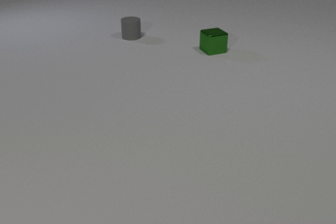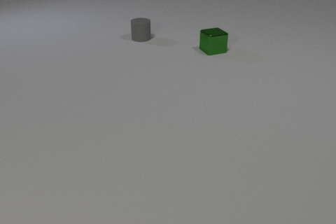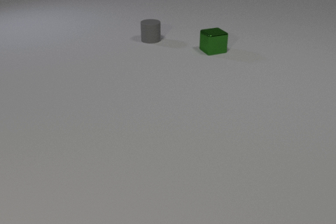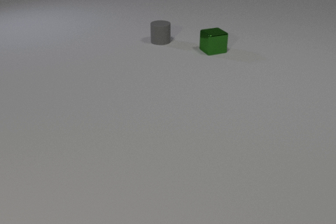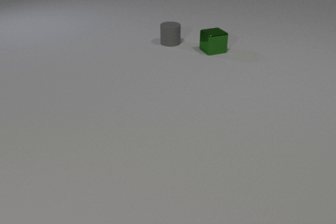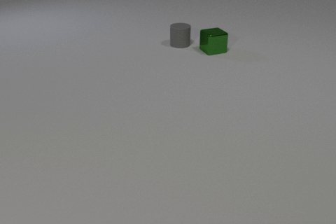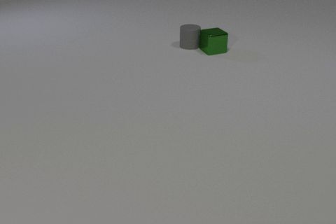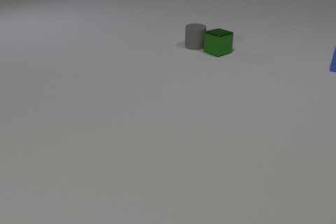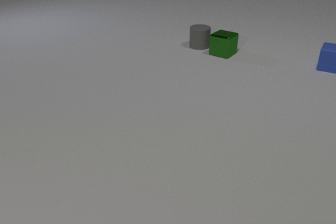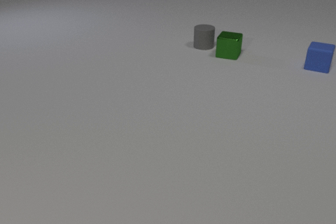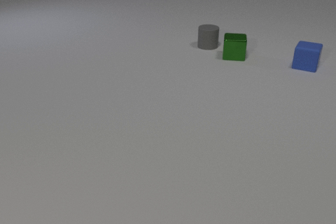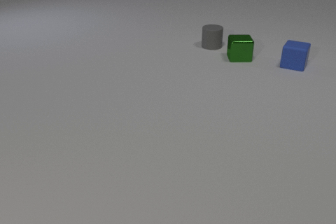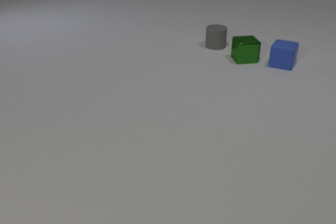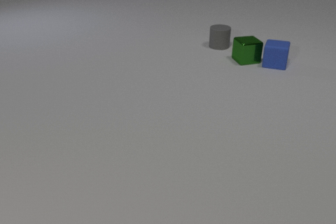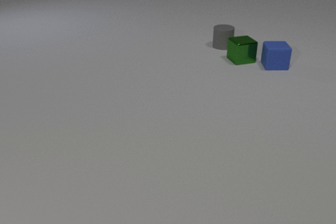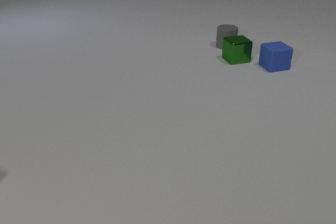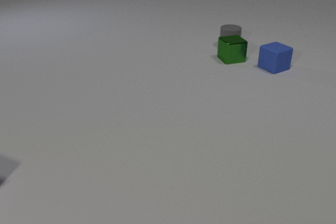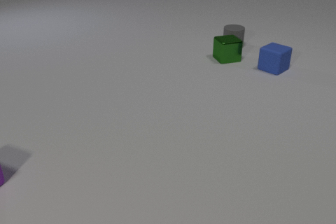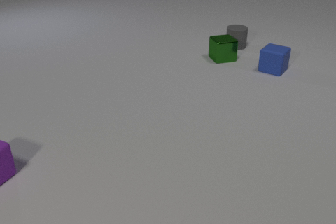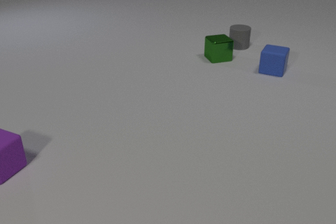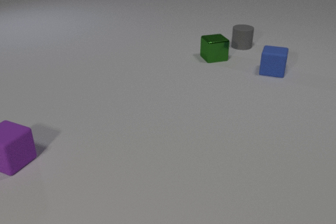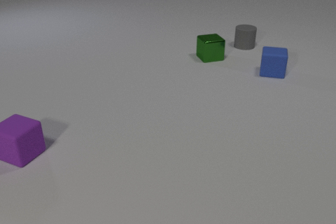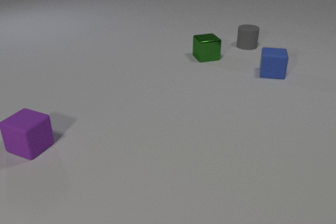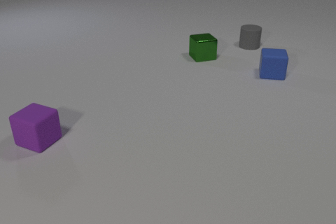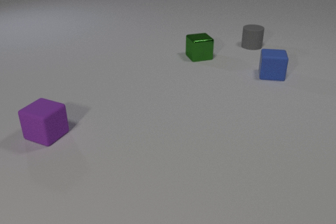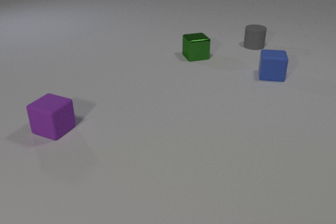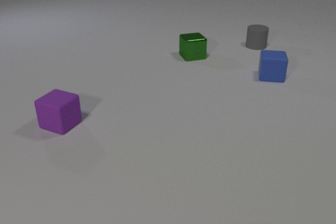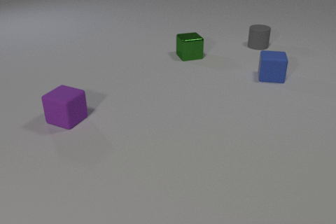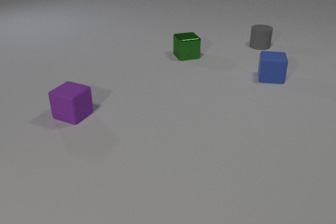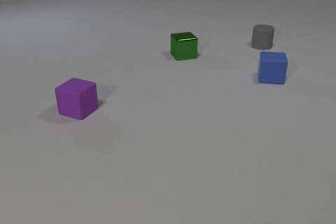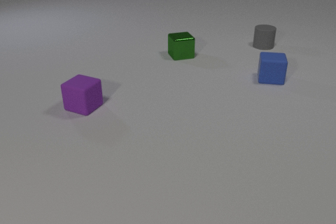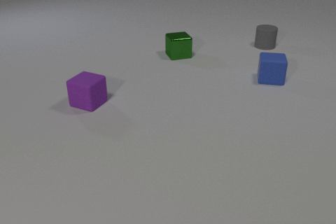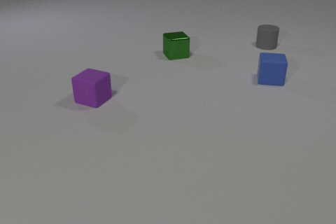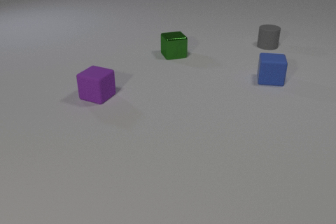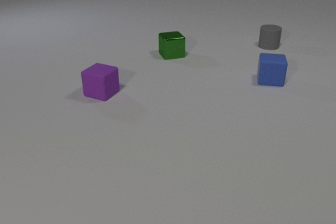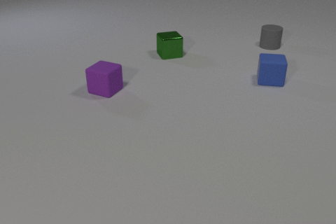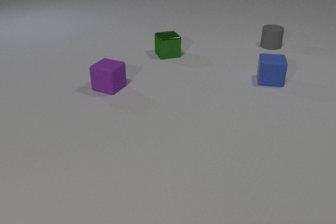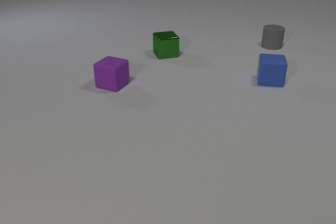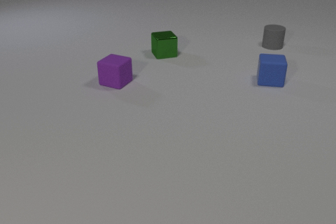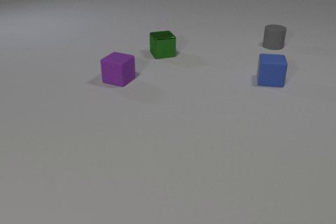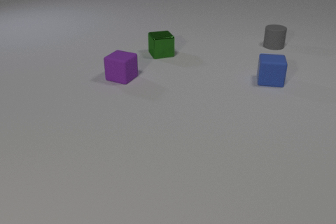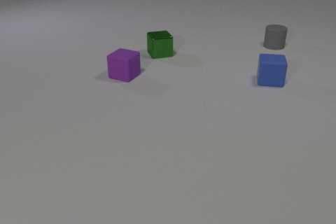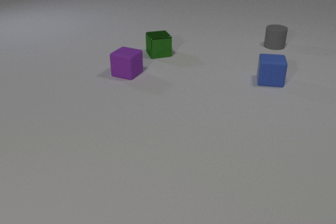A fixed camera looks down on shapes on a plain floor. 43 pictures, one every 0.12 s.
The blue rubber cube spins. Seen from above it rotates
counterclockwise.
The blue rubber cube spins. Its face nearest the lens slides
to the right.
0.00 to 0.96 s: The gray rubber cylinder slides to the right and toward the camera. The green metal cube slides to the right and toward the camera, spins counterclockwise seen from above by about 30 degrees, its near face sliding to the right. The blue rubber cube comes in at the right edge, slides to the left. The gray rubber cylinder and the green metal cube collide.
0.96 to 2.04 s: The gray rubber cylinder slides to the right. The green metal cube slides toward the camera, spins so that its near face slides to the right, counterclockwise seen from above. The blue rubber cube slides to the left, spins so that its near face slides to the right, counterclockwise seen from above. The purple rubber cube comes in at the left edge. The green metal cube and the blue rubber cube collide.
2.04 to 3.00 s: The gray rubber cylinder slides to the right. The green metal cube slides to the left. The blue rubber cube slides toward the camera, spins so that its near face slides to the right, counterclockwise seen from above. The purple rubber cube slides to the right and away from the camera.
3.00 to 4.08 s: The gray rubber cylinder slides to the right. The green metal cube slides to the left. The blue rubber cube slides toward the camera. The purple rubber cube slides away from the camera and to the right.
4.08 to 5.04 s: The gray rubber cylinder slides to the right. The green metal cube slides to the left. The purple rubber cube slides away from the camera and to the right.
What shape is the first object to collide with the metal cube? cylinder.
How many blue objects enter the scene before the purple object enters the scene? 1.
How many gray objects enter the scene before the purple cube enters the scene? 0.
